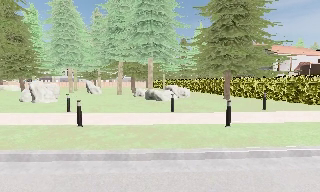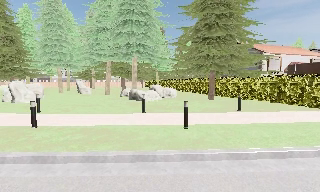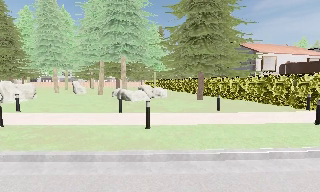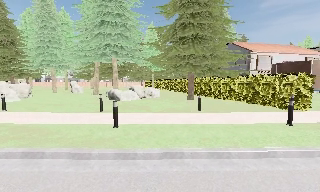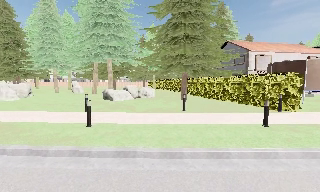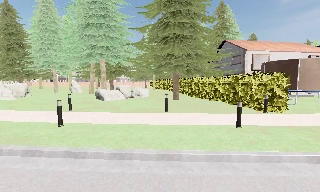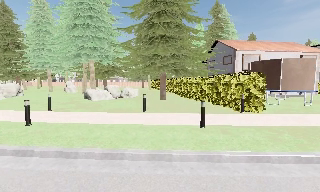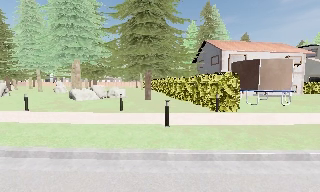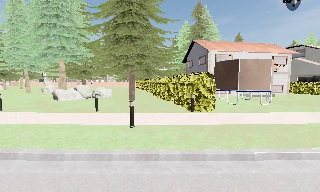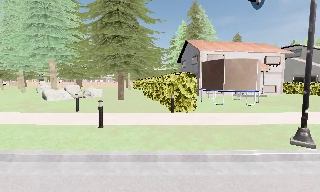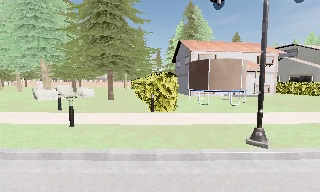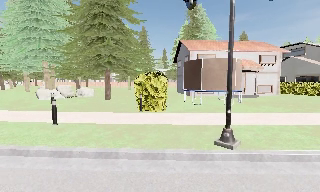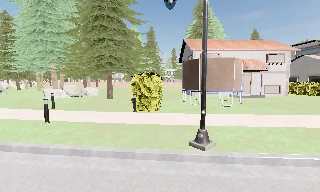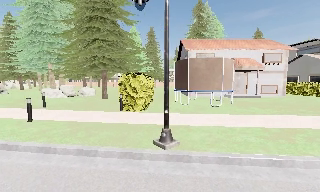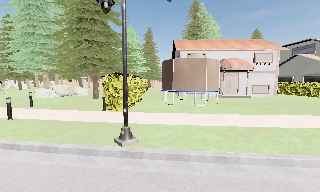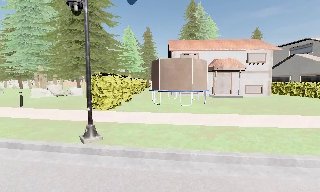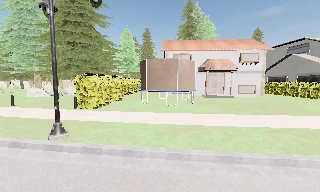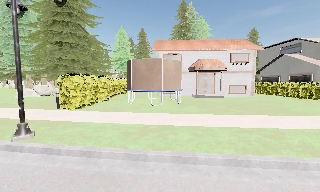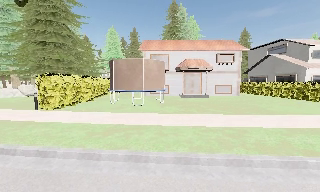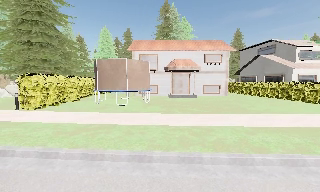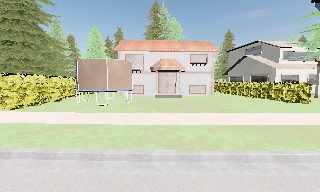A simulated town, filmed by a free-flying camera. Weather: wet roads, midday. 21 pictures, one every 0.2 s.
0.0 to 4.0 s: The camera pans to its left, which is counterclockwise from overhead, by about 15 degrees. It travels to its right, about 20 m, so close, fixed things drift to the left.
The film runs backward here.
